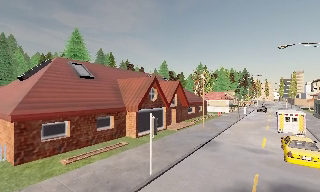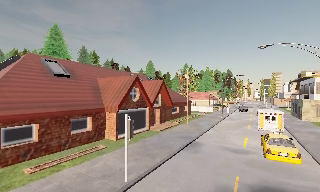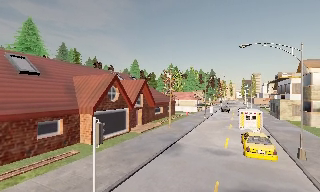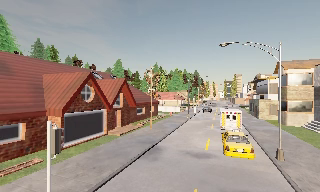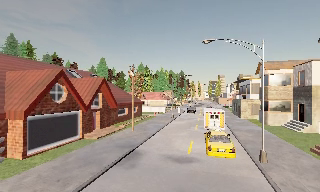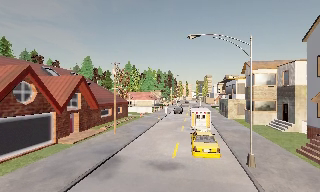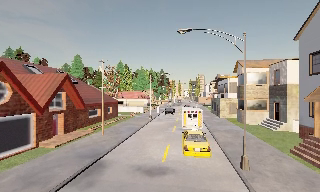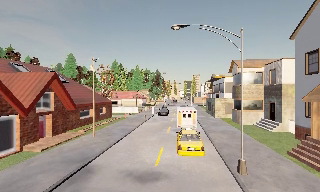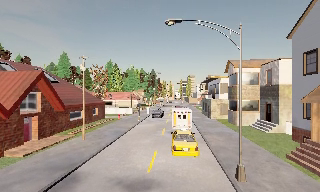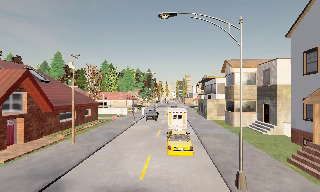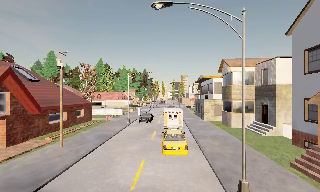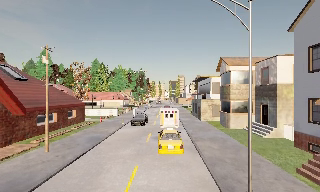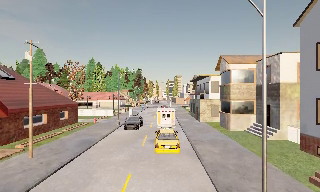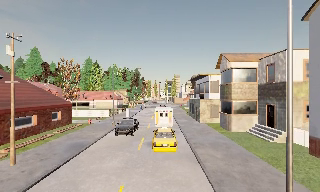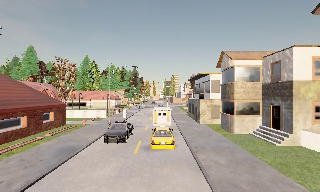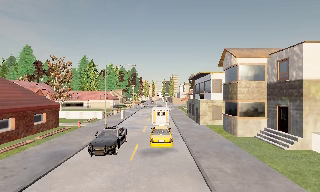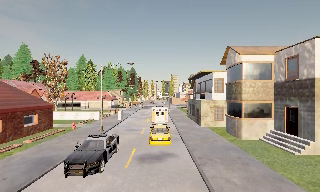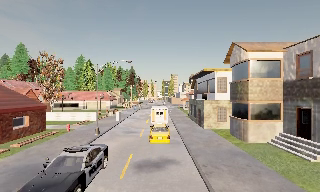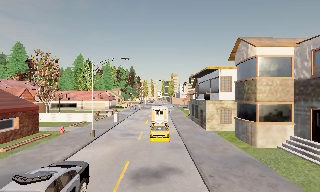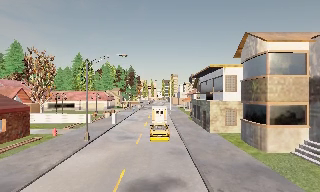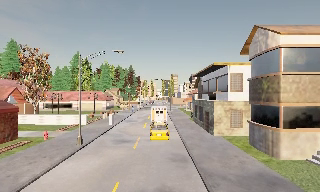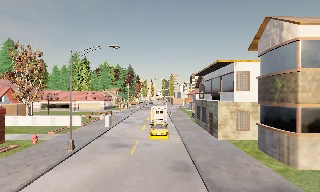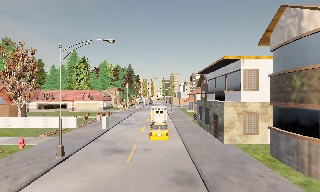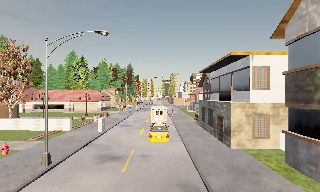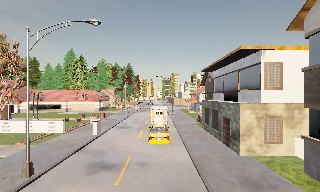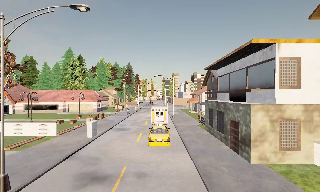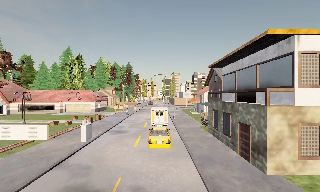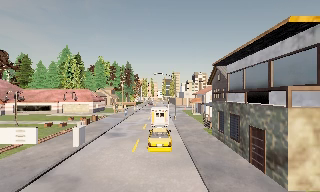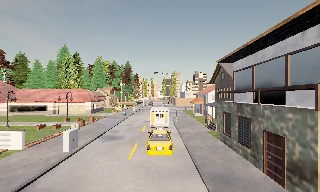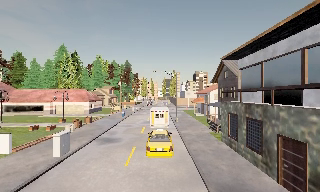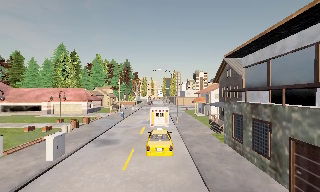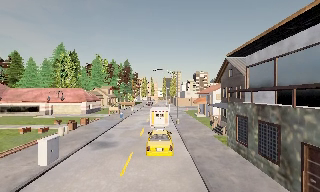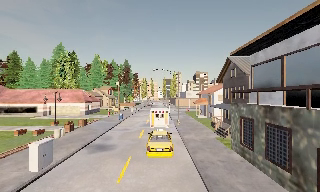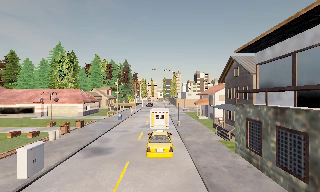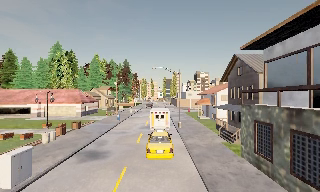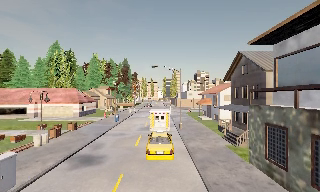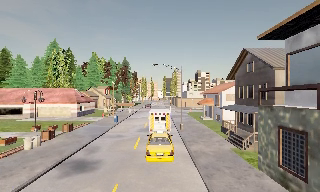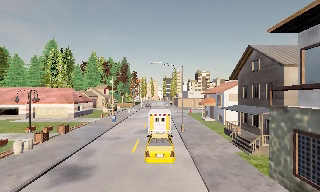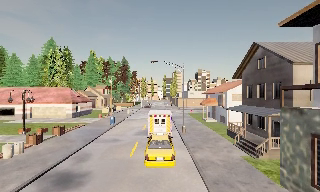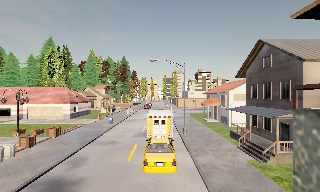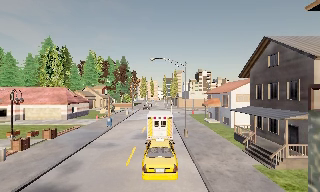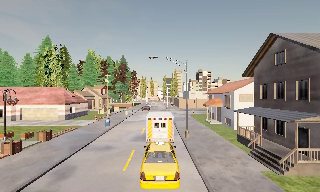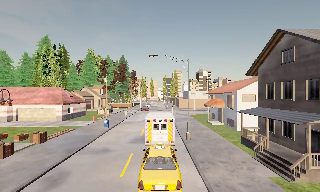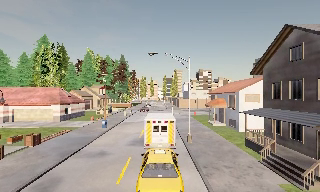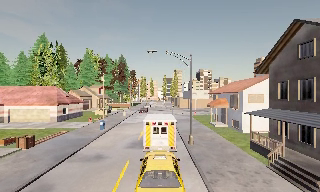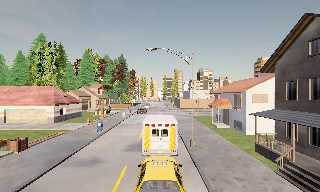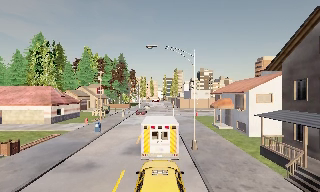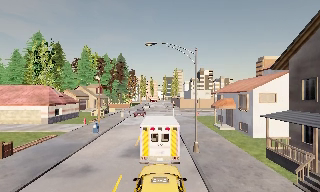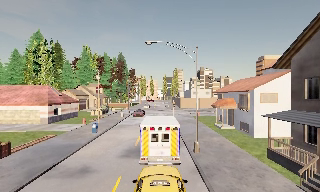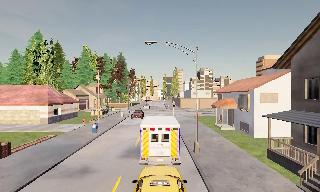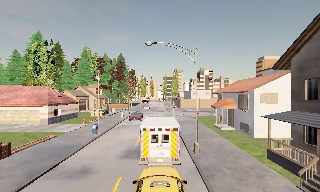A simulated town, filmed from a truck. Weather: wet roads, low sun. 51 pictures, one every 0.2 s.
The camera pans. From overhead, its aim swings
clockwise.
The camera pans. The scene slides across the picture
to the left.
0.0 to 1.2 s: The scene slides to the left, as the camera pans about 25 degrees to its right. It travels forward and to its right, about 6 m, so what stands in front looms larger.
1.2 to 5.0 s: The camera travels forward, about 20 m, so what stands in front looms larger. It gains speed.
5.0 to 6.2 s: The camera travels forward, about 6 m, so what stands in front looms larger. It loses speed.
6.2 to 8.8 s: The camera travels forward, about 10 m, so what stands in front looms larger.
8.8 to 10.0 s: The camera travels forward, about 2 m, so what stands in front looms larger. It loses speed.
The film runs forward here.
